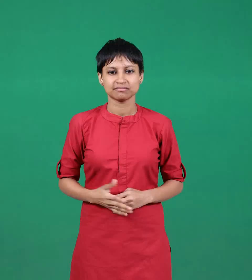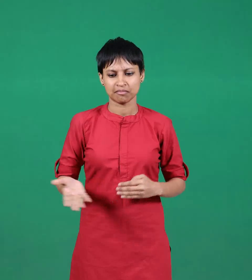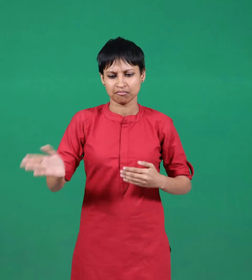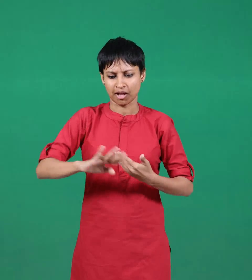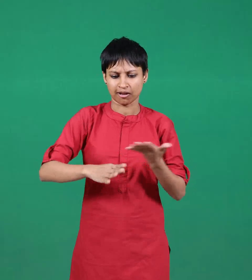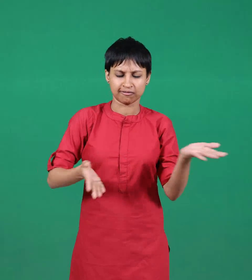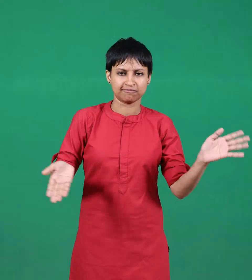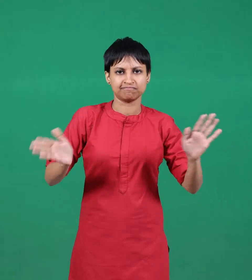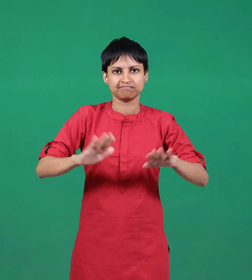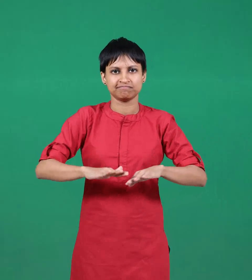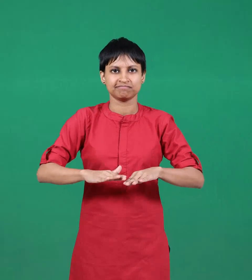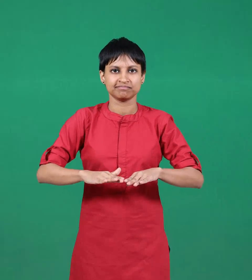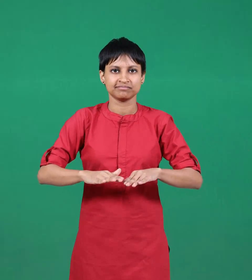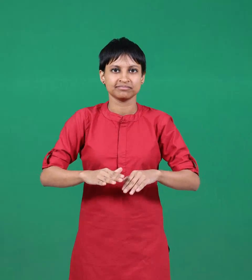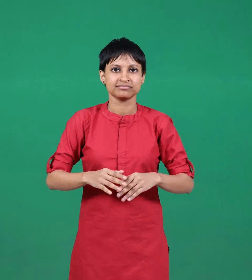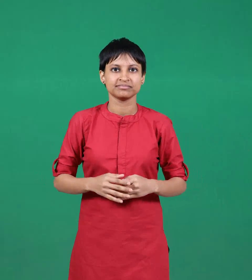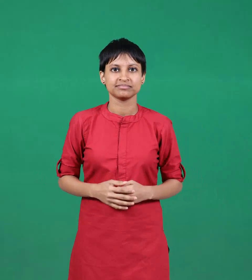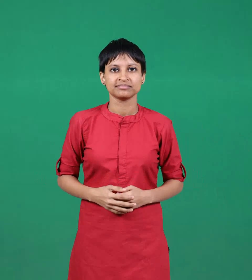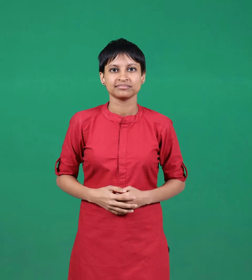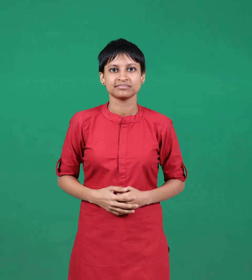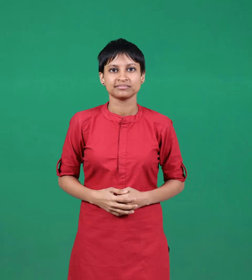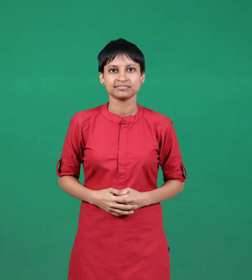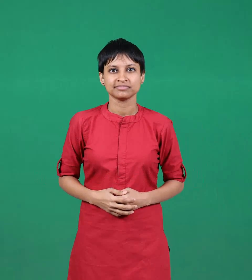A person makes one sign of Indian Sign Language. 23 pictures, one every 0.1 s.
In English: package
